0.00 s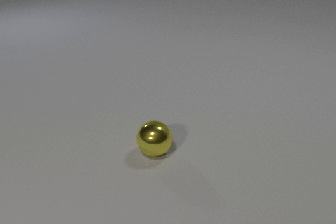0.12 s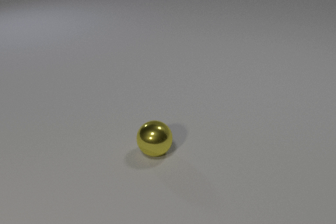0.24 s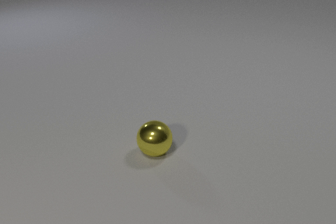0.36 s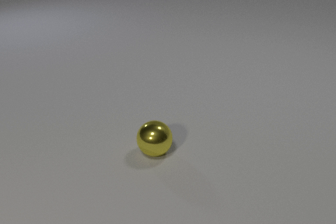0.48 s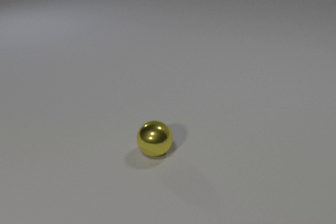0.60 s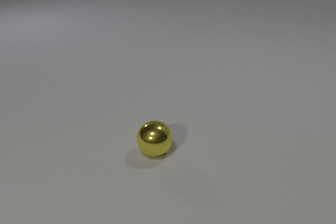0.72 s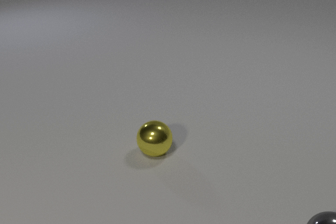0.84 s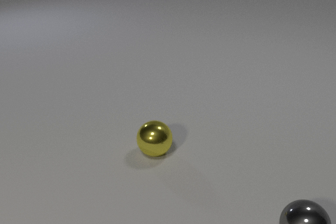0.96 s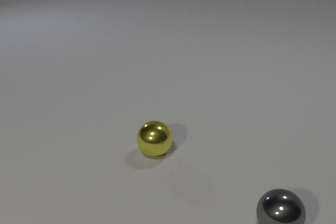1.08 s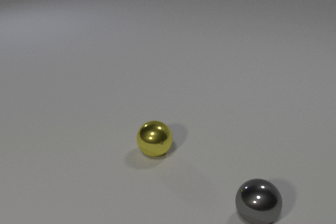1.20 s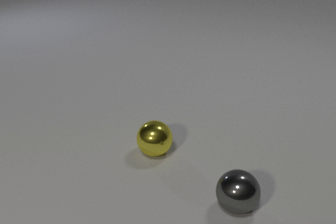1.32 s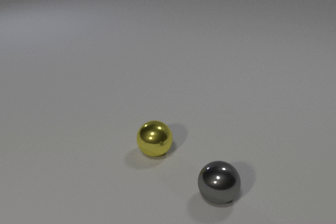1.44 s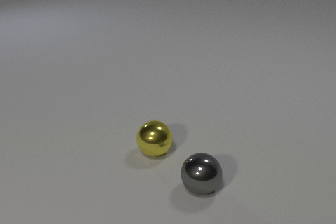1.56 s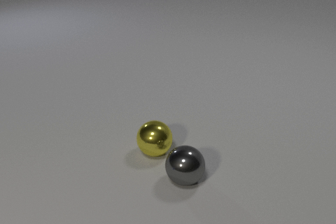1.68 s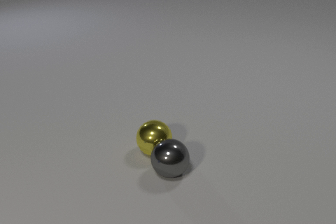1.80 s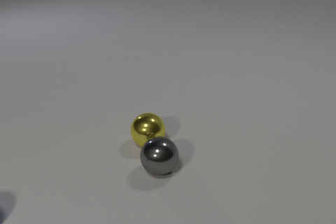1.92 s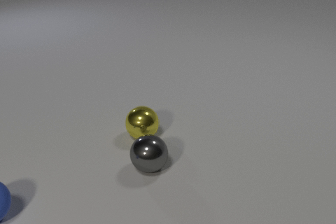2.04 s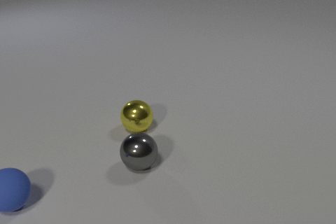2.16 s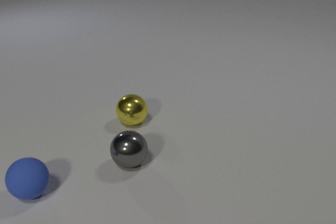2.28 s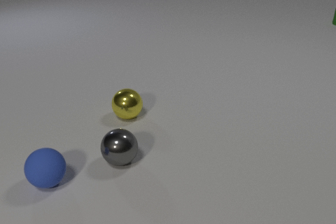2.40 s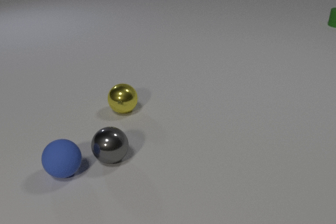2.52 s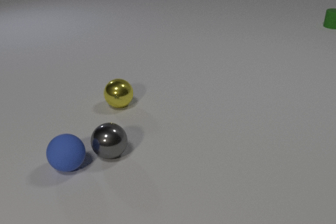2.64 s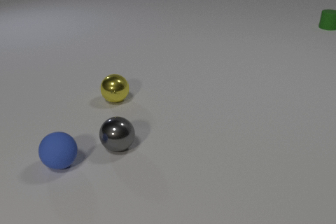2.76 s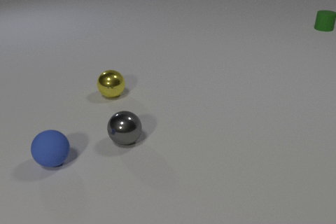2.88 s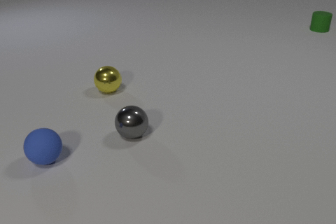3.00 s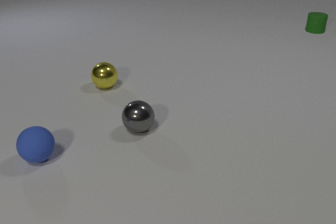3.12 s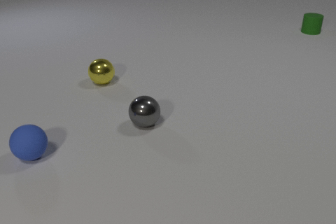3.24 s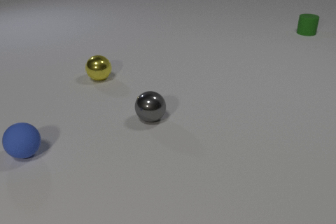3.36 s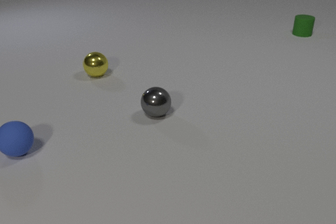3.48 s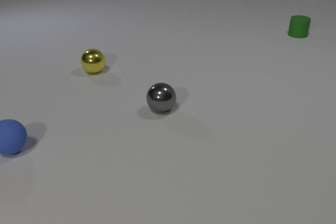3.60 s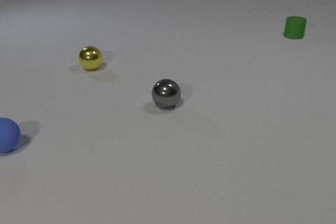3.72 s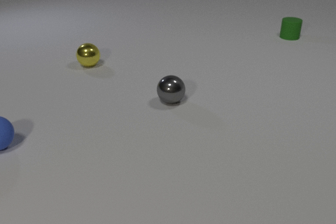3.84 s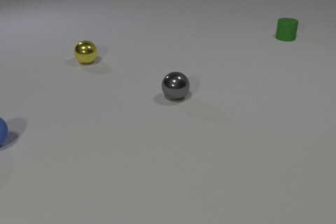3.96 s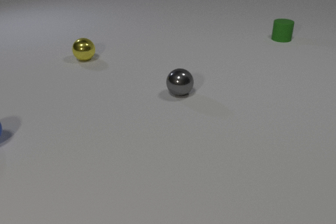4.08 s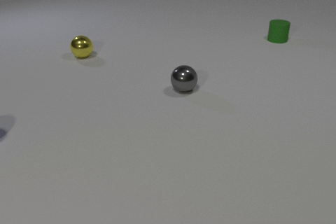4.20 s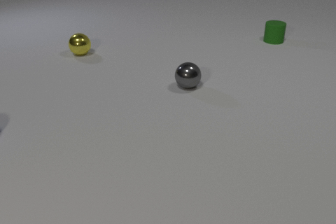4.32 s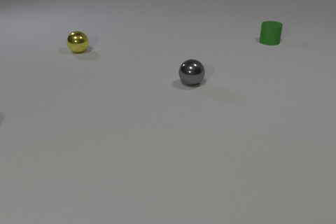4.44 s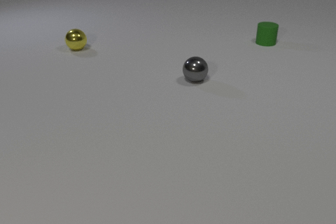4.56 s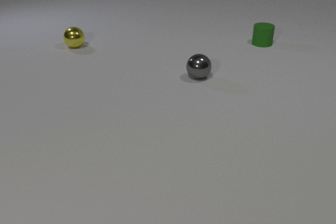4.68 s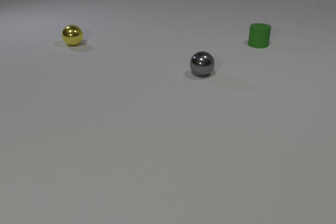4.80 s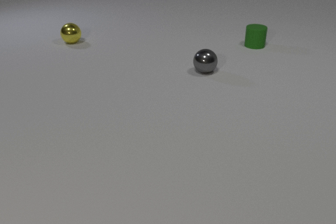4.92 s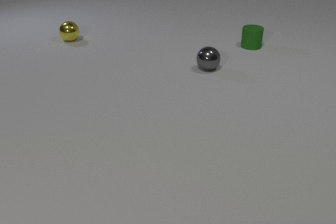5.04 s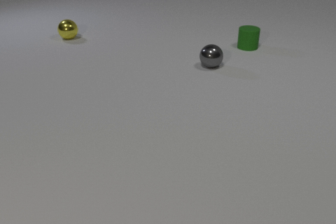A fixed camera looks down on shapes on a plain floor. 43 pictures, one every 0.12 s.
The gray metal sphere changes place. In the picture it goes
away from the camera.
The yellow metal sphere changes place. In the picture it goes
away from the camera.
0.00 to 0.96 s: The gray metal sphere comes in at the bottom edge, rolls to the left.
0.96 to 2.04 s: The gray metal sphere rolls to the left and away from the camera. The yellow metal sphere rolls away from the camera and to the left. The blue rubber sphere comes in at the left edge, rolls to the right and away from the camera. The gray metal sphere and the yellow metal sphere collide.
2.04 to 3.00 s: The gray metal sphere rolls away from the camera. The yellow metal sphere rolls away from the camera. The blue rubber sphere rolls away from the camera and to the right. The green rubber cylinder comes in at the right edge, slides toward the camera and to the left. The gray metal sphere and the blue rubber sphere collide.
3.00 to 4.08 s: The gray metal sphere rolls away from the camera and to the right. The yellow metal sphere rolls away from the camera. The blue rubber sphere rolls away from the camera and to the left, leaves at the left edge. The green rubber cylinder slides toward the camera and to the left.
4.08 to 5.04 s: The gray metal sphere rolls away from the camera and to the right. The yellow metal sphere rolls away from the camera. The green rubber cylinder slides to the left and toward the camera.
How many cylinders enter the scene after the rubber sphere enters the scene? 1.
What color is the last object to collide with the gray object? blue.
What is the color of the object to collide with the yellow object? gray.
